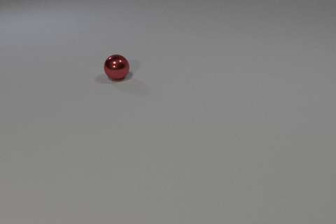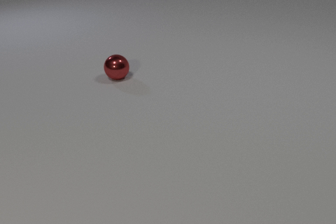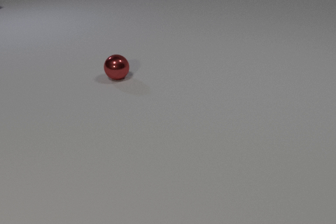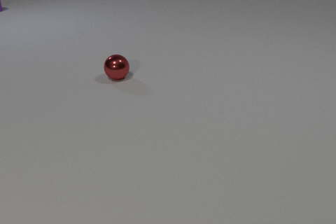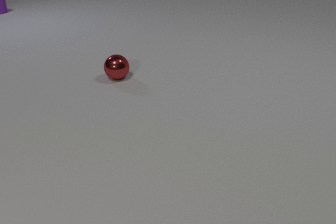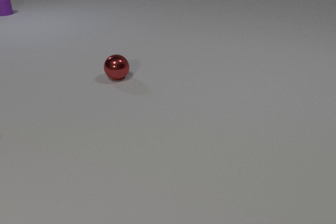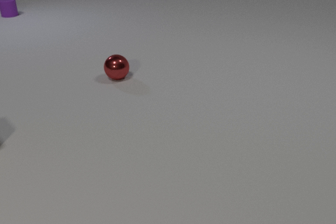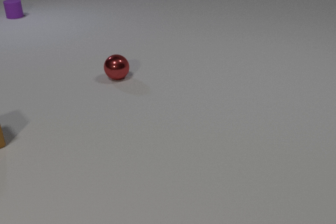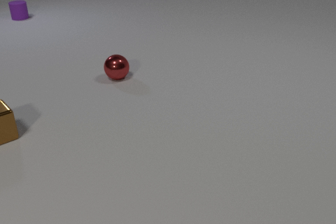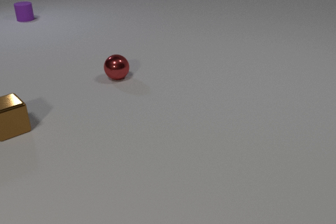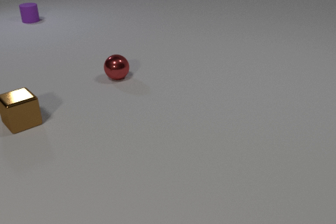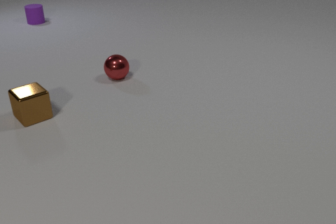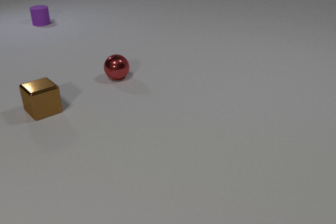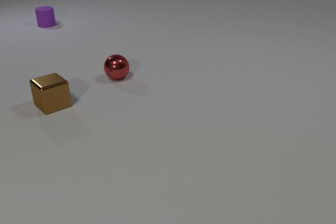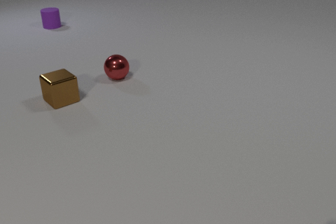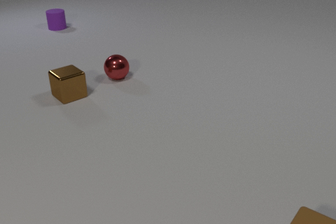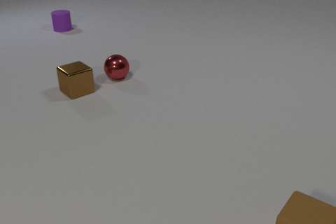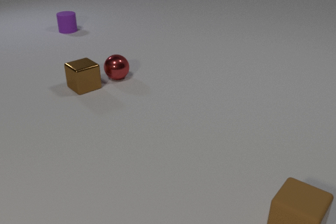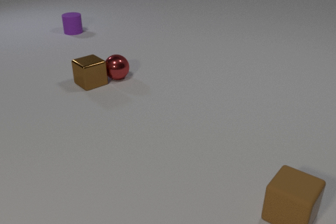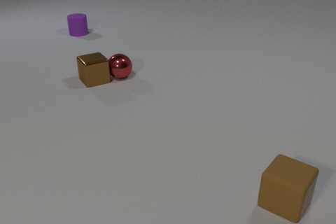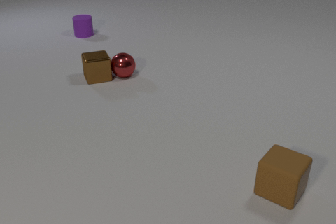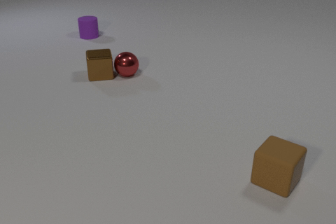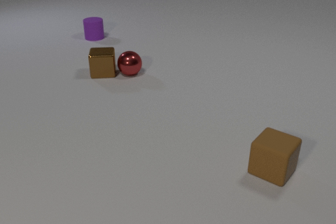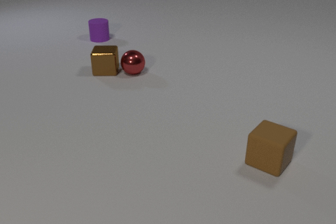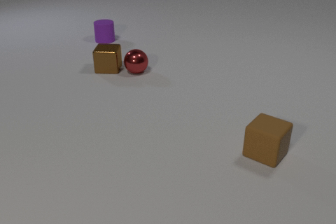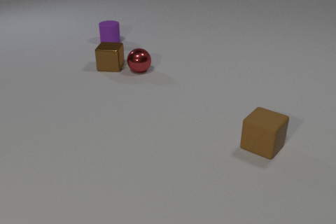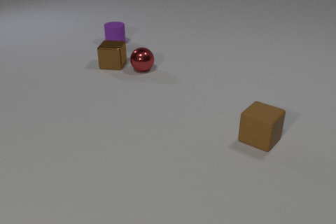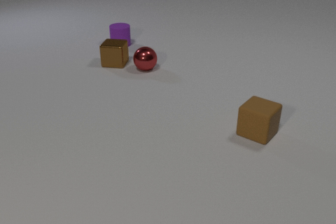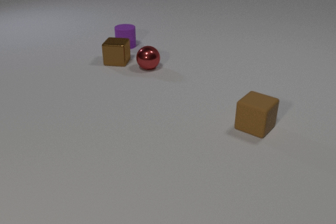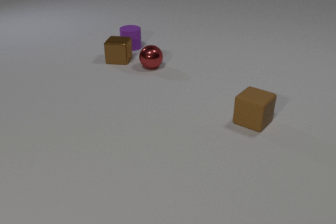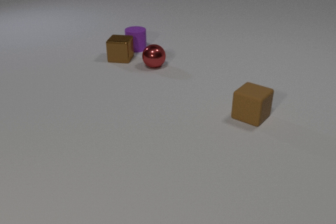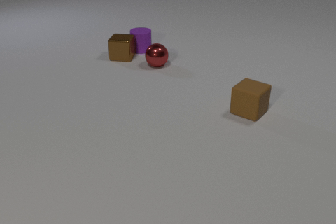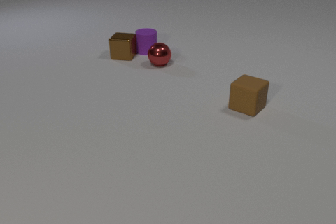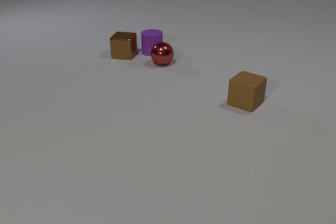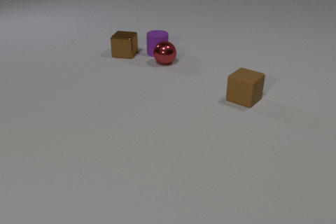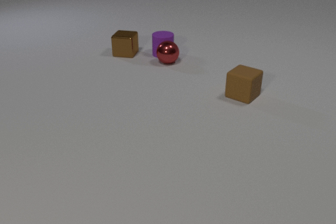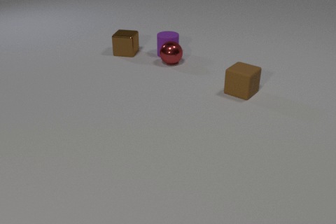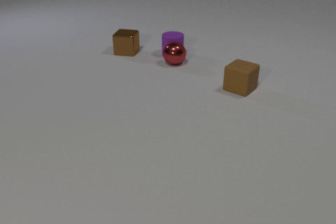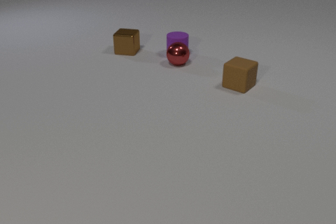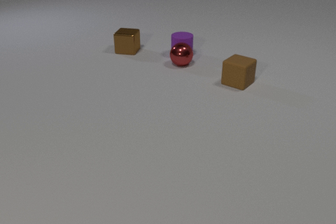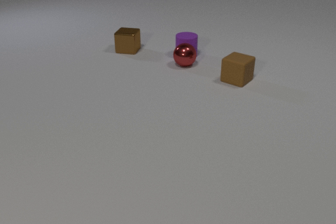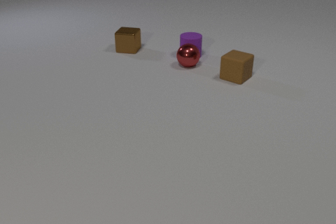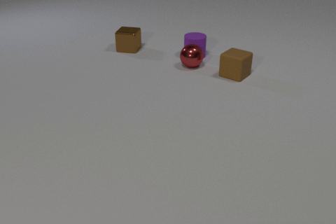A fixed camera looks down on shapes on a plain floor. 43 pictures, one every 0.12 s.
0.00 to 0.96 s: The brown metal cube comes in at the left edge, slides to the right and away from the camera. The purple rubber cylinder comes in at the left edge, slides toward the camera and to the right.
0.96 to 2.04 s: The brown metal cube slides to the right and away from the camera. The purple rubber cylinder slides toward the camera and to the right. The brown rubber cube comes in at the bottom edge, slides away from the camera and to the left.
2.04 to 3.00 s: The brown metal cube slides away from the camera and to the right, spins so that its near face slides to the left, clockwise seen from above. The red metal sphere rolls to the right and away from the camera. The purple rubber cylinder slides toward the camera and to the right. The brown rubber cube slides away from the camera. The brown metal cube and the red metal sphere collide.
3.00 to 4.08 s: The brown metal cube slides away from the camera and to the right. The red metal sphere rolls to the right and away from the camera. The purple rubber cylinder slides to the right and toward the camera. The brown rubber cube slides away from the camera. The brown metal cube and the purple rubber cylinder collide.
4.08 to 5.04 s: The brown metal cube slides away from the camera. The red metal sphere rolls to the right. The purple rubber cylinder slides to the right. The brown rubber cube slides away from the camera. The red metal sphere and the purple rubber cylinder collide.
How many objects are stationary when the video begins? 1.
What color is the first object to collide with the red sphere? brown.
Are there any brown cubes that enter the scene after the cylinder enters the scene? yes.
